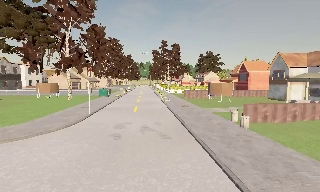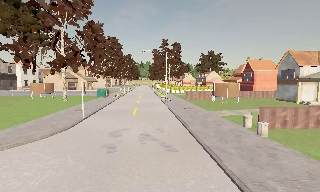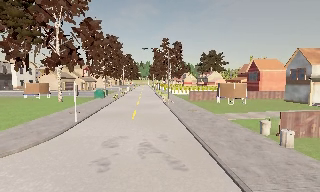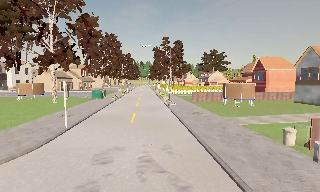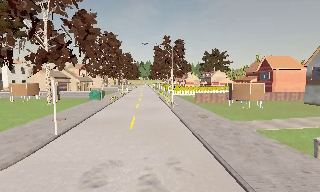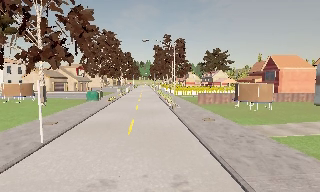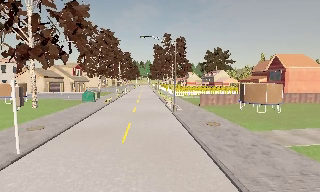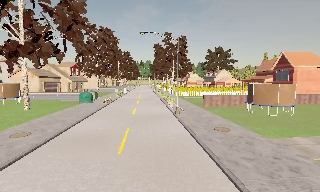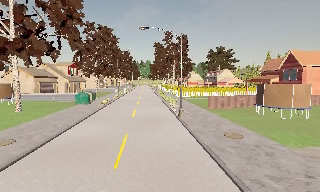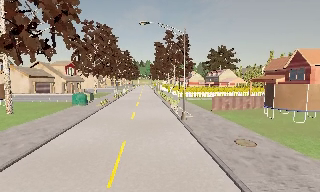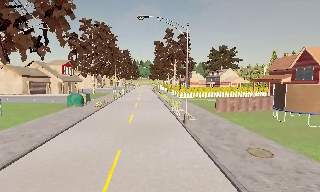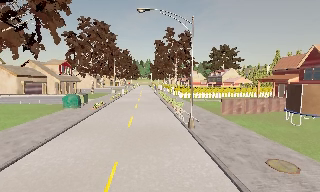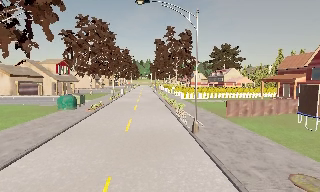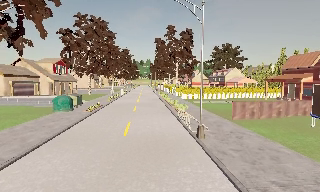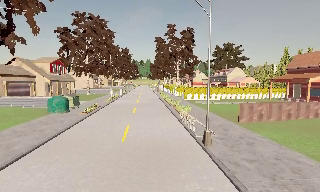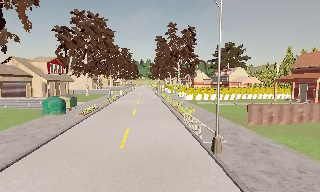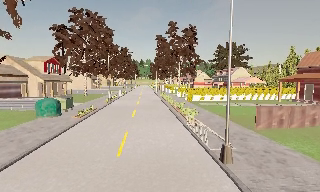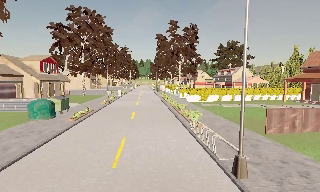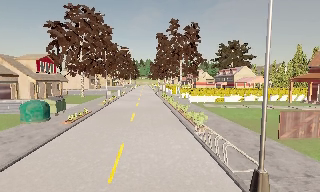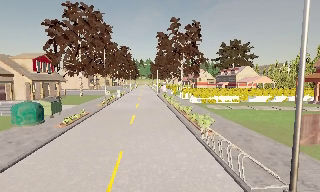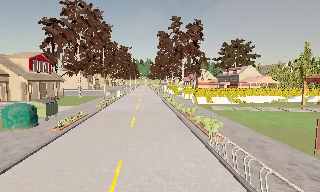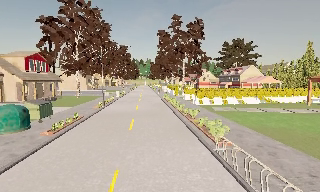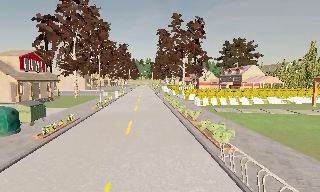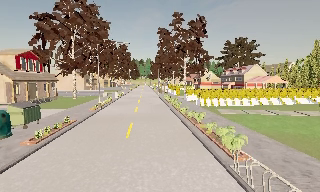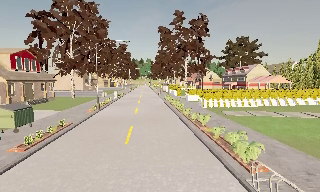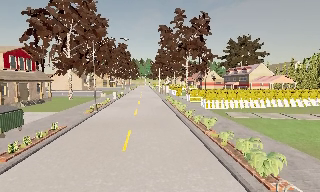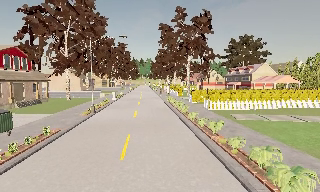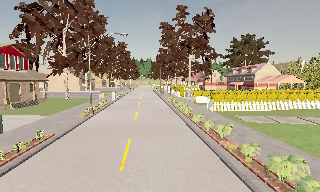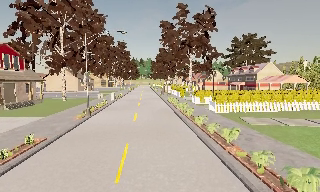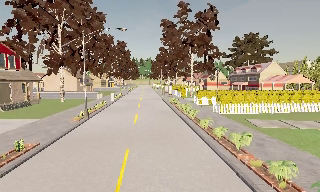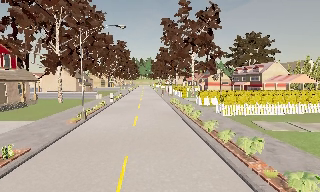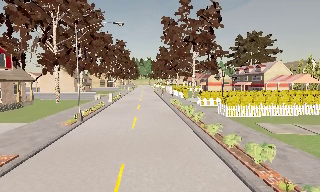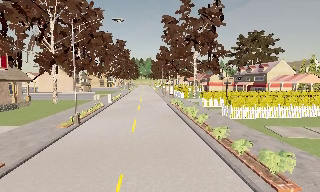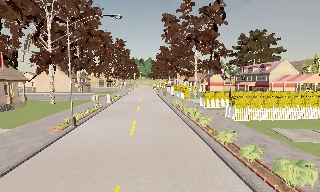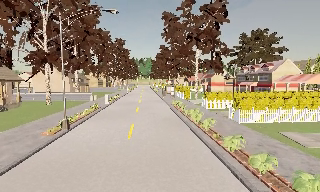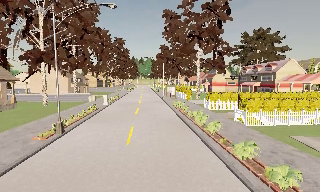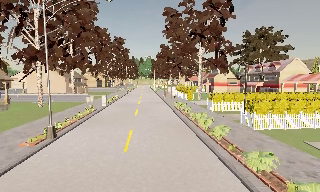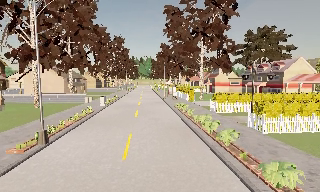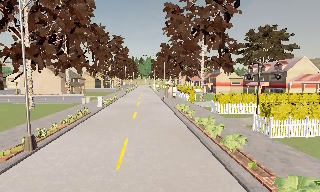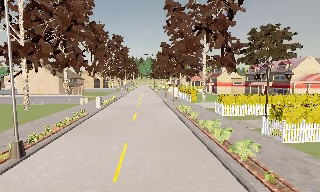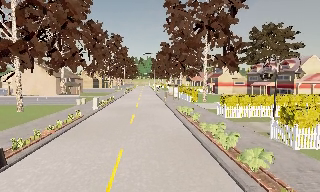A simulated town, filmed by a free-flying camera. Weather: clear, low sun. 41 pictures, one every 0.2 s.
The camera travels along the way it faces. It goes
forward.
0.0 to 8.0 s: The camera travels forward, about 40 m, so what stands in front looms larger. It loses speed.
The film runs forward here.
